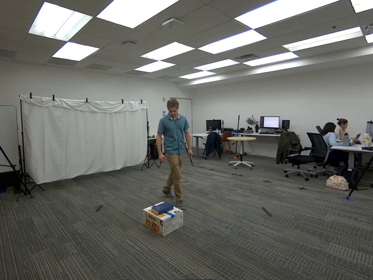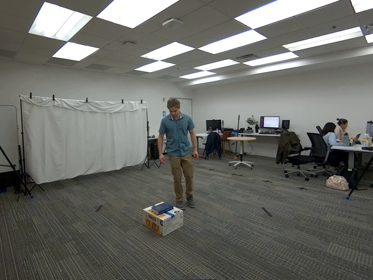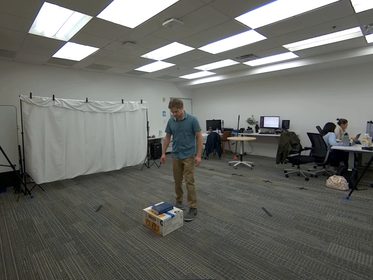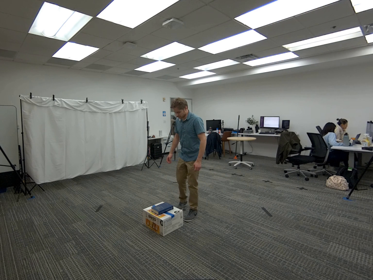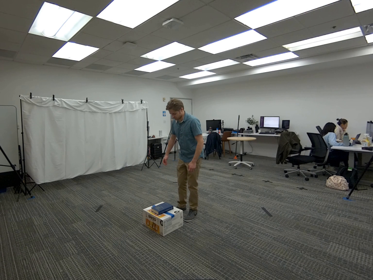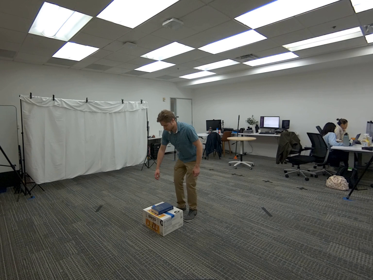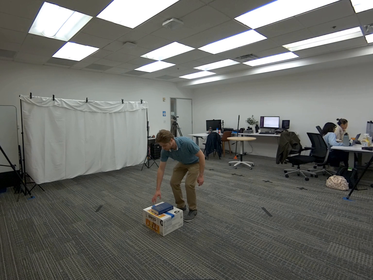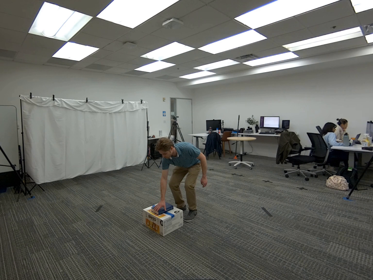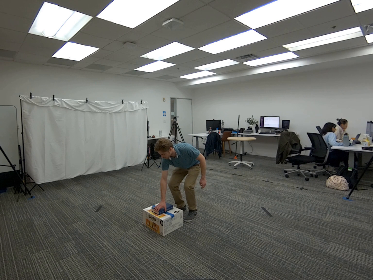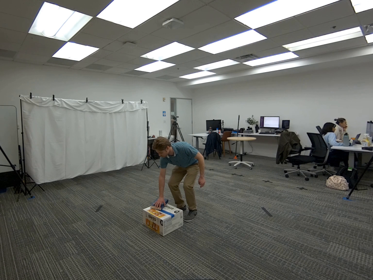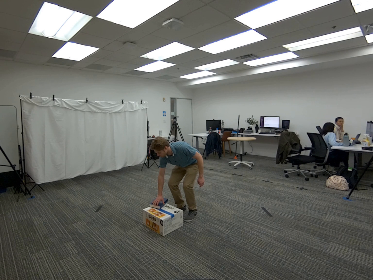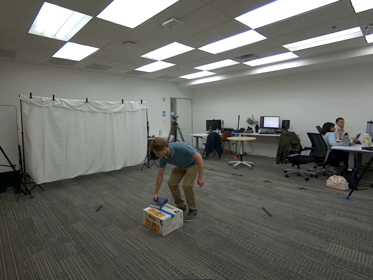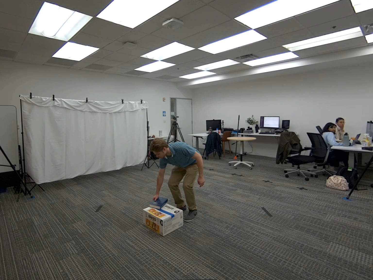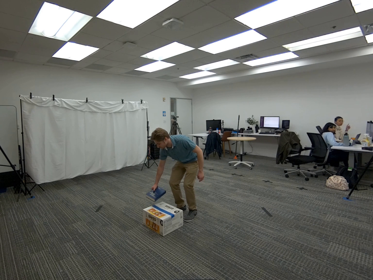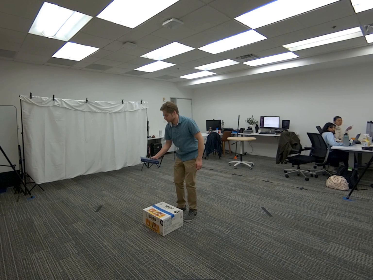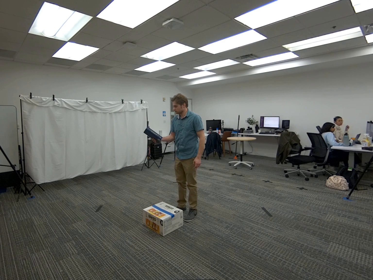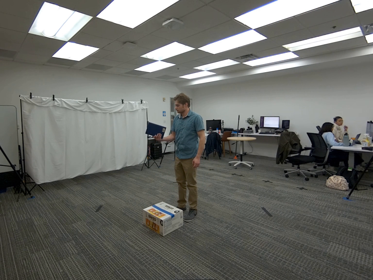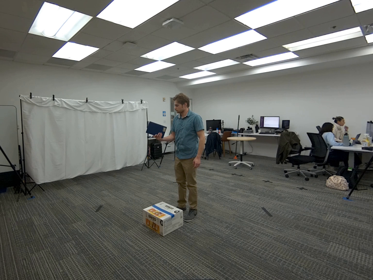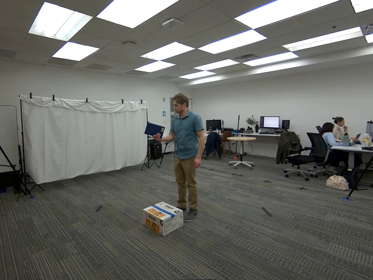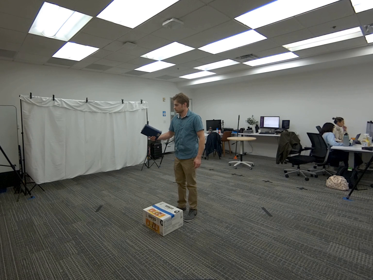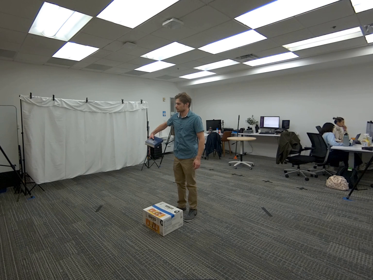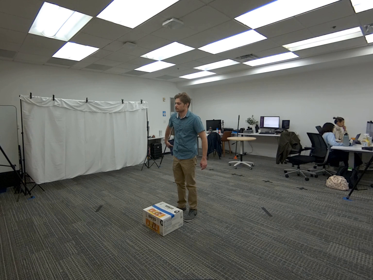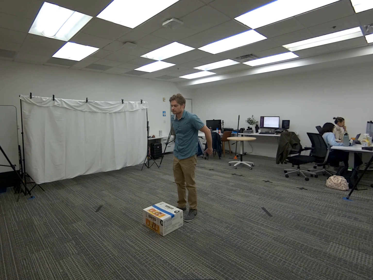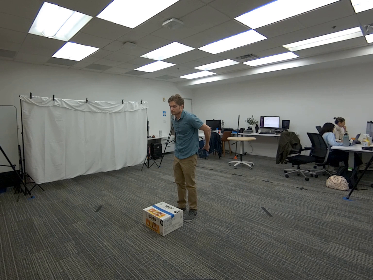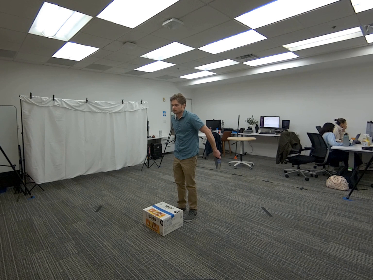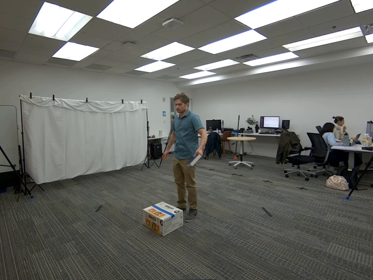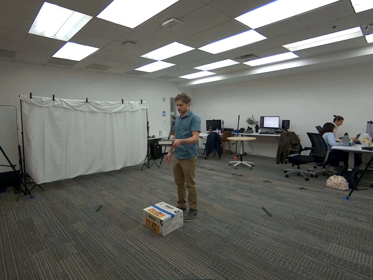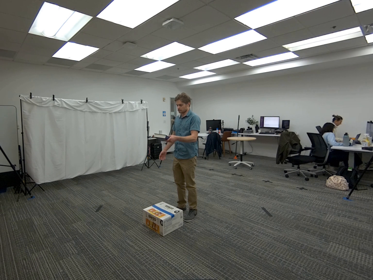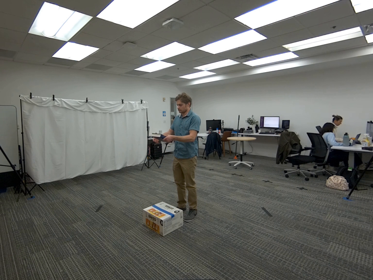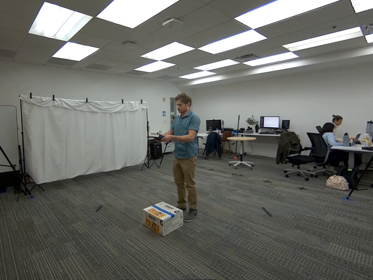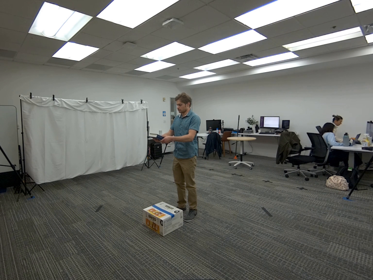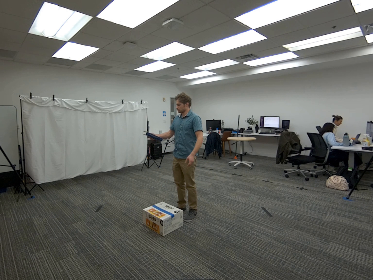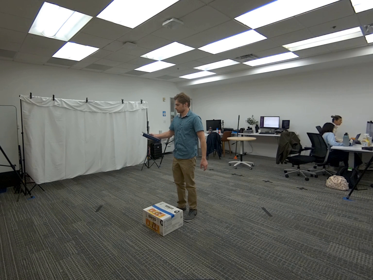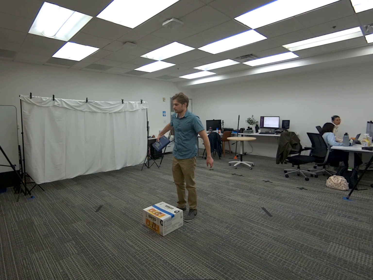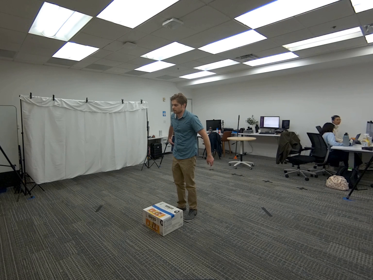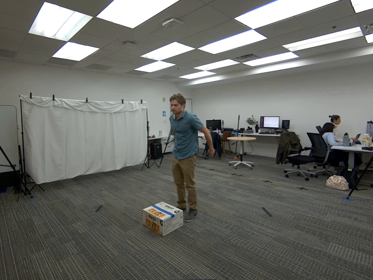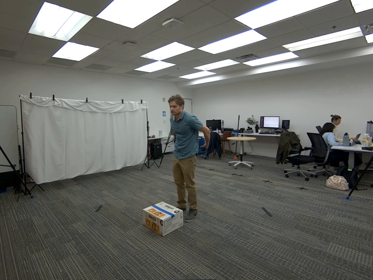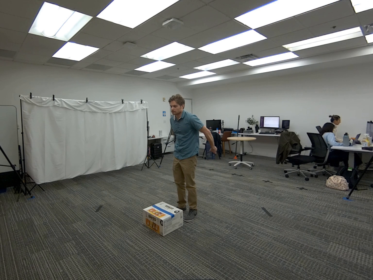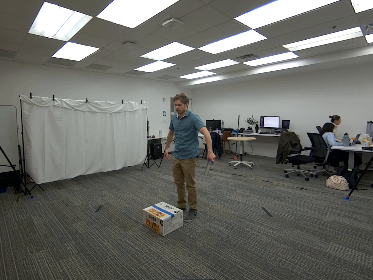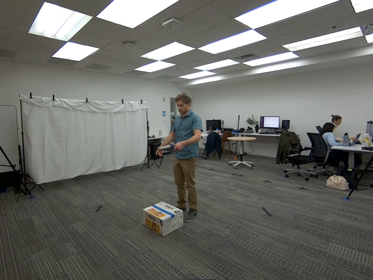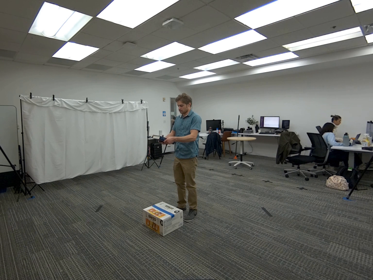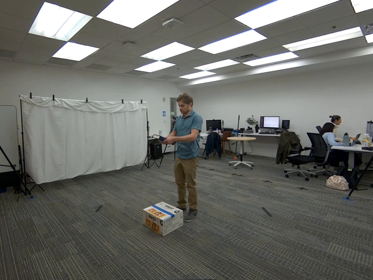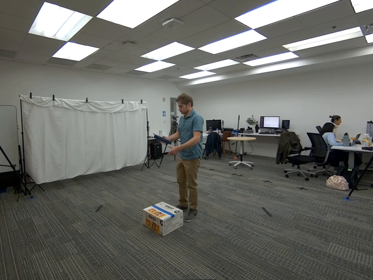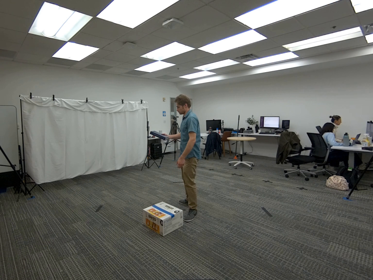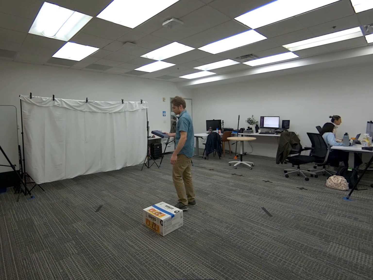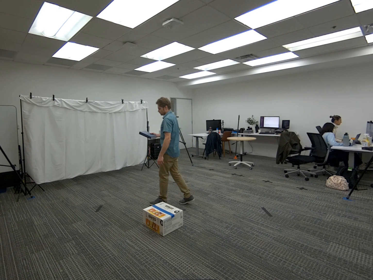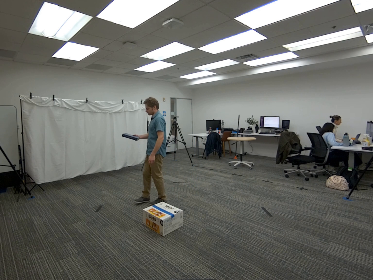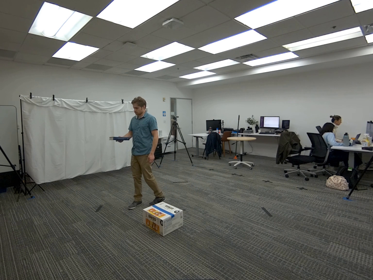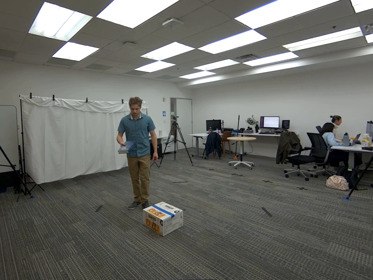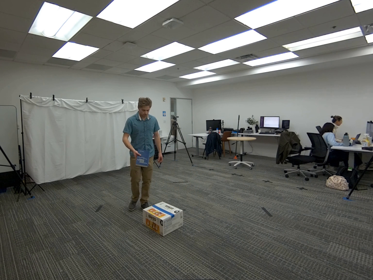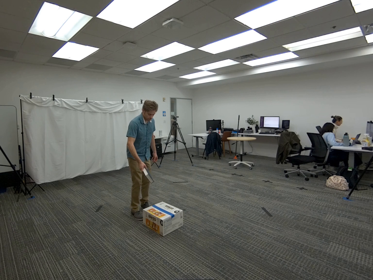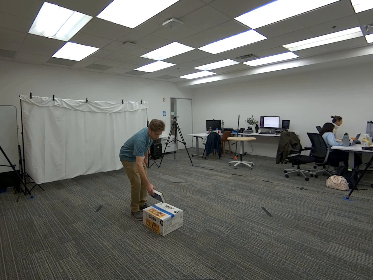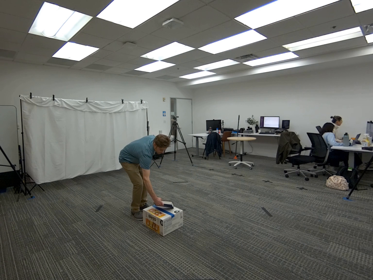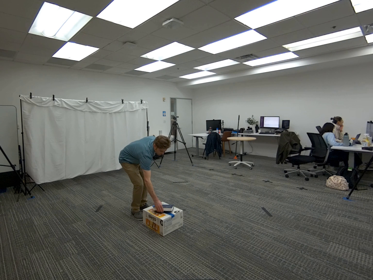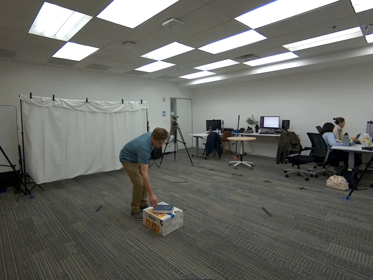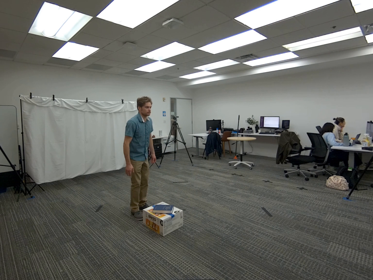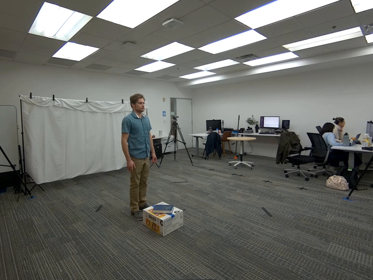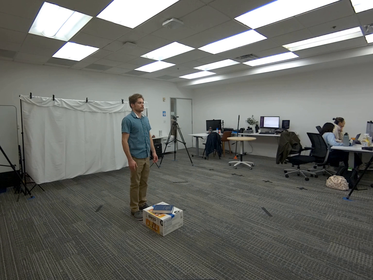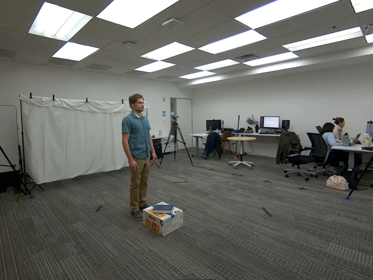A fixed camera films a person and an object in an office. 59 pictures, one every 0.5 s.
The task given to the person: Walk to the dark blue book on the snack box. Pick it up with your right hand, pass it behind your back to your left hand, then back to your right hand, and finally place the book back on the box with your right hand.
